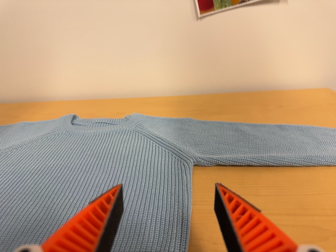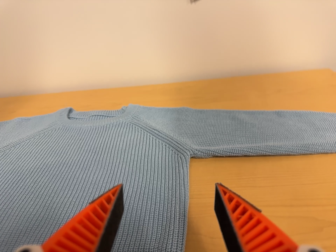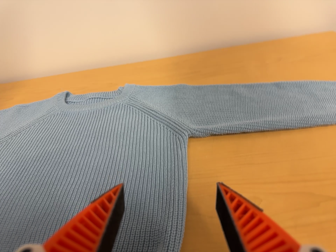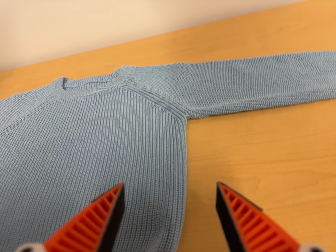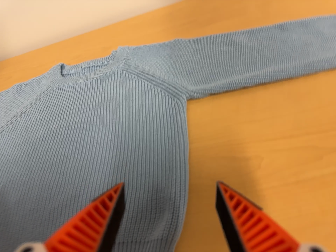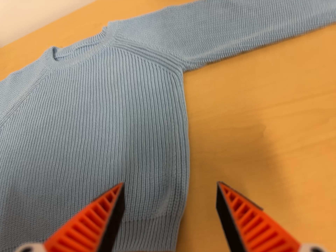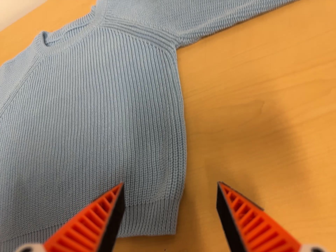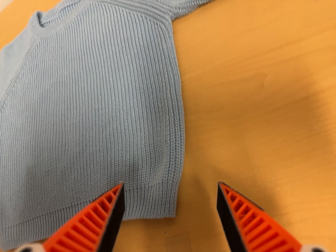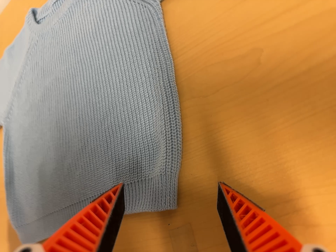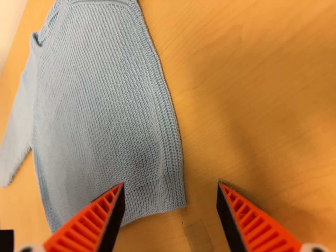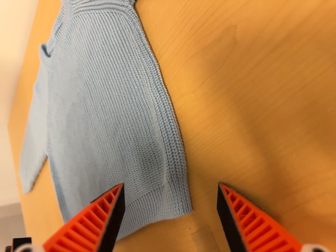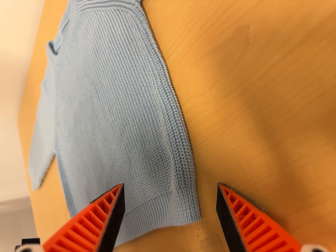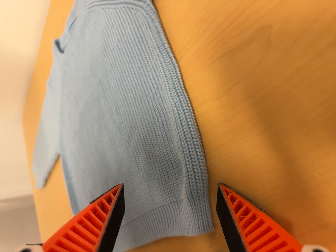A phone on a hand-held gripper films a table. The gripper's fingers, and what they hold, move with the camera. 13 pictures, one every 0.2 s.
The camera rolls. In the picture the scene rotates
counterclockwise.
The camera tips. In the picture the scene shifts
upward.
0.0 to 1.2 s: The camera travels to its right and toward the top of its view, about 12 cm. Its aim tips toward the bottom of its view by about 35 degrees, and the scene shifts upward. It rolls about its line of sight by about 25 degrees, and the scene rotates counterclockwise.
1.2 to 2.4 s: The camera pans to its left by about 25 degrees. It travels to its right, forward and toward the top of its view, about 12 cm. Its aim tips toward the bottom of its view by about 15 degrees, and the scene shifts upward. It rolls about its line of sight by about 20 degrees, and the scene rotates counterclockwise.
The film runs forward here.
